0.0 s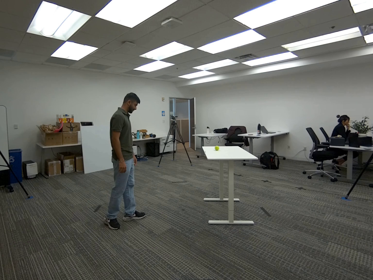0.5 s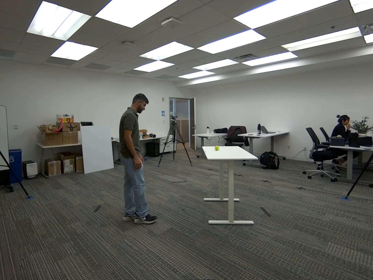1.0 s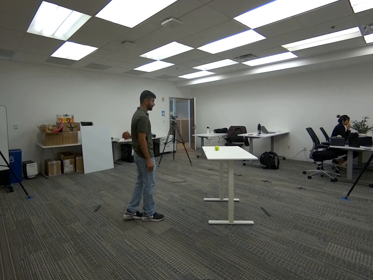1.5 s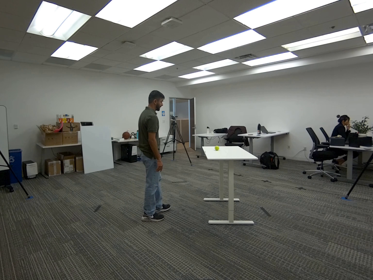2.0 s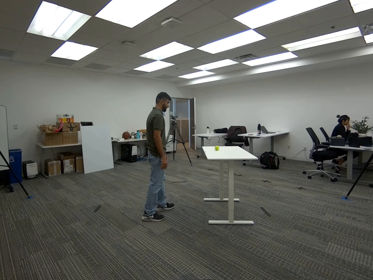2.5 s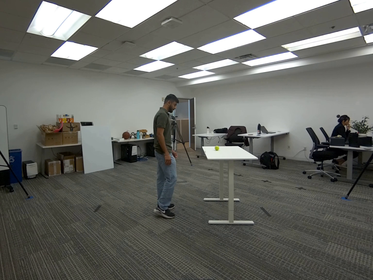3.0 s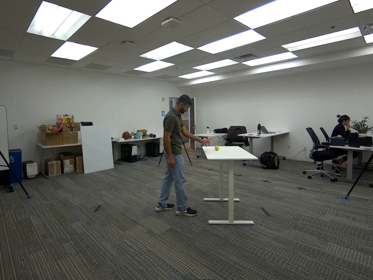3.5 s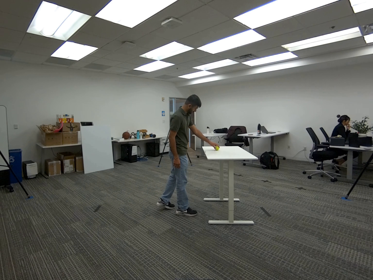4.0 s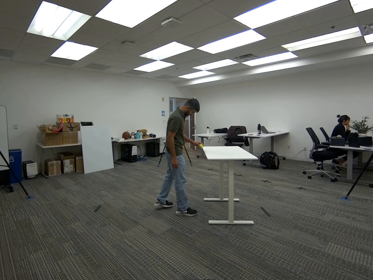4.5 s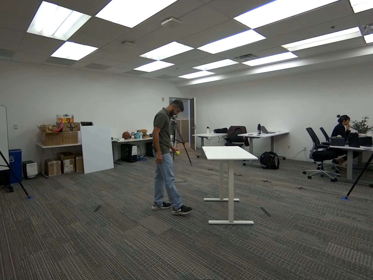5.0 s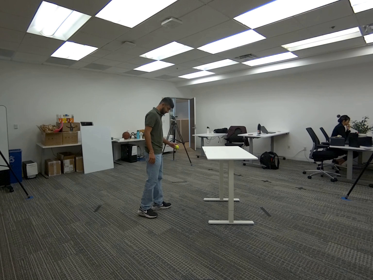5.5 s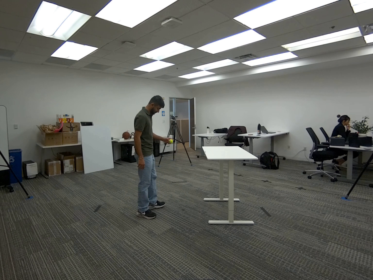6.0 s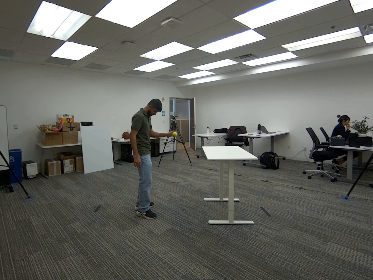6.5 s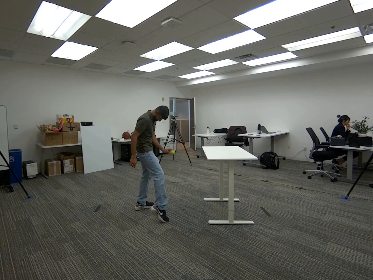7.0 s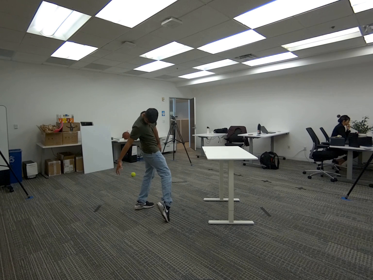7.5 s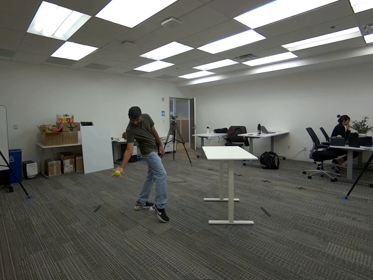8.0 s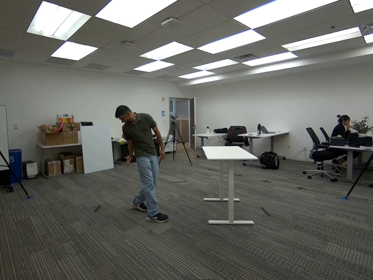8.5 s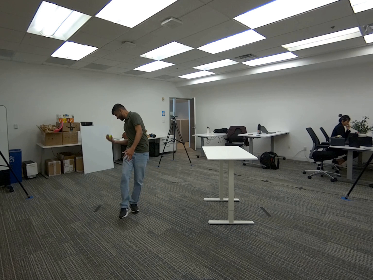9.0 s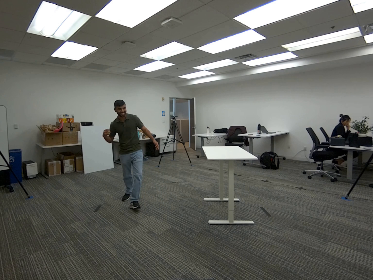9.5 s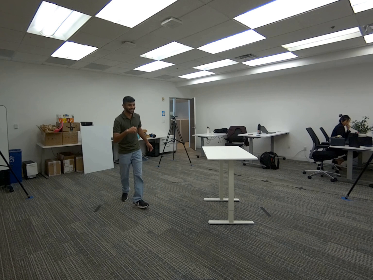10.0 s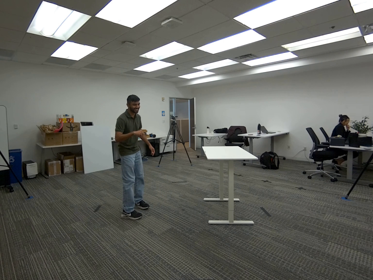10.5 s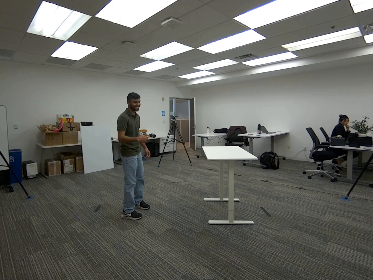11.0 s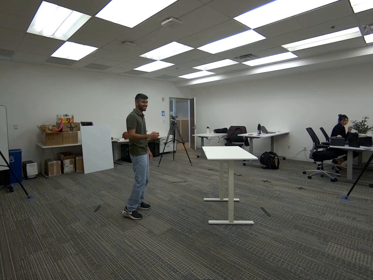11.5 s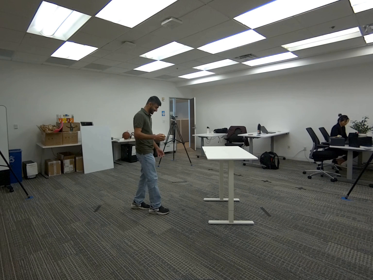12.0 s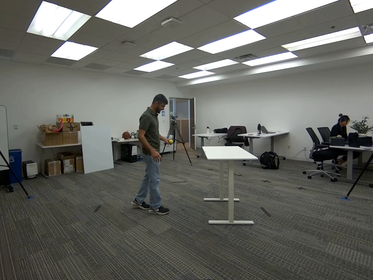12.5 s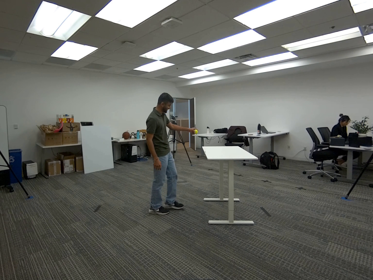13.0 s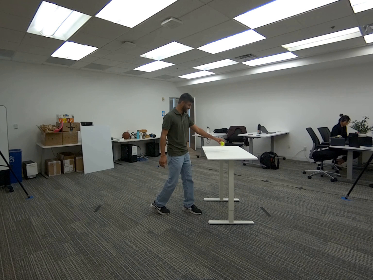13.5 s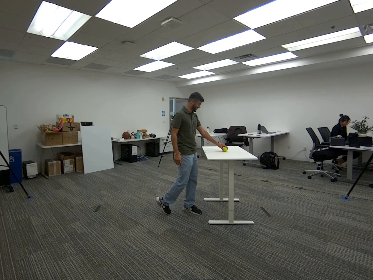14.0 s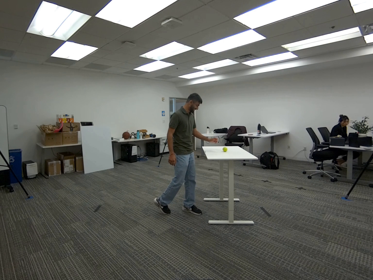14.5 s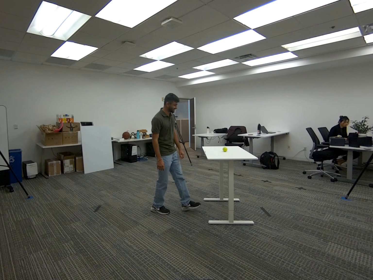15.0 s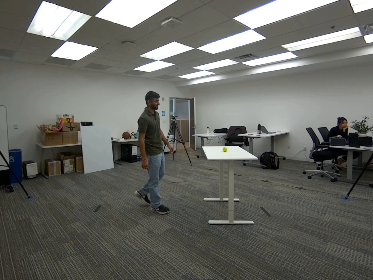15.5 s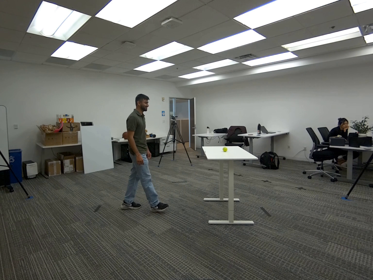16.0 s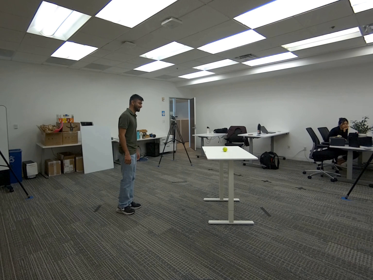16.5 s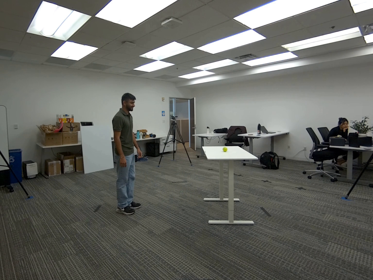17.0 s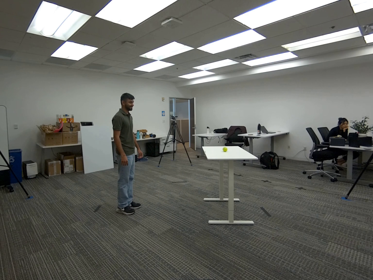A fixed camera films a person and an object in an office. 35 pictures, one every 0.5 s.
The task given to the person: Pick up the tennis ball with your left hand from the white desk and bounce the ball between your legs like a basketball, and place the tennis ball back on top of the white desk with the left hand.
